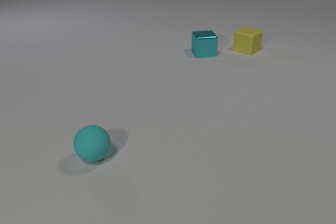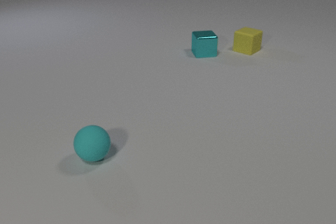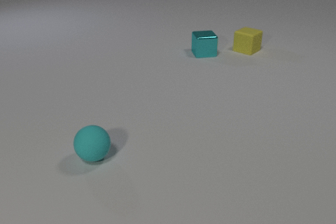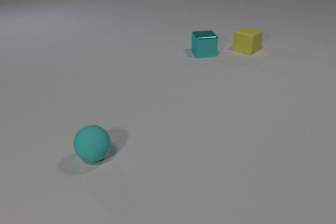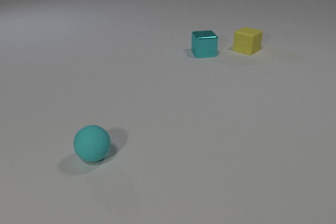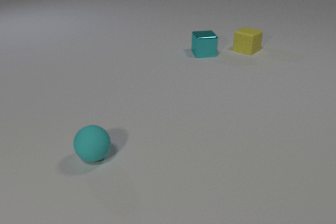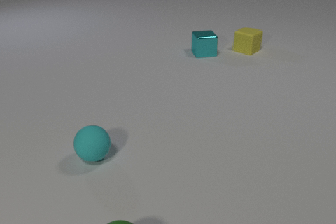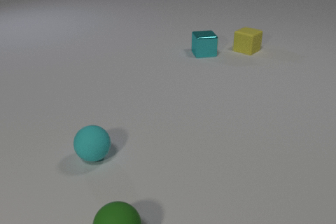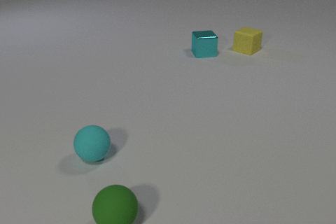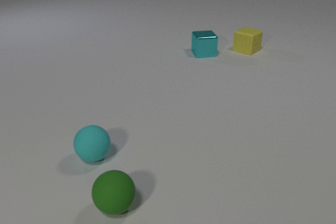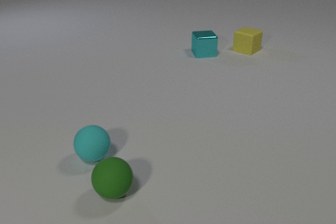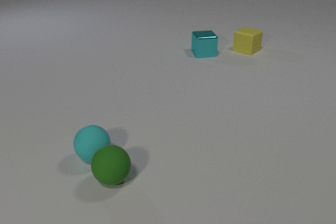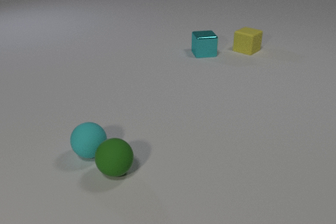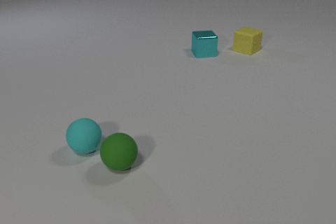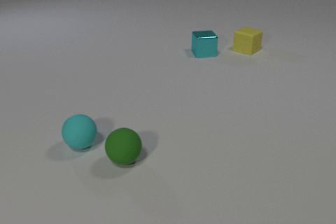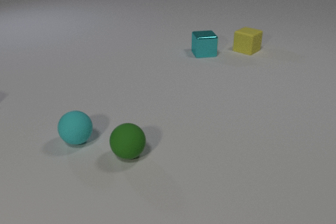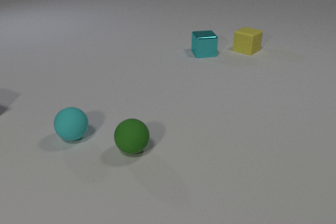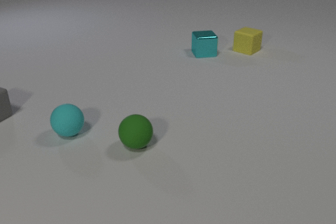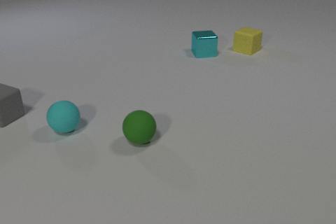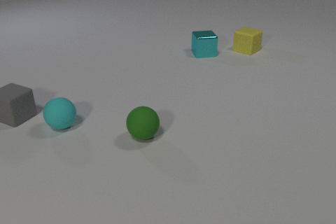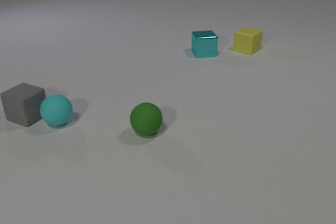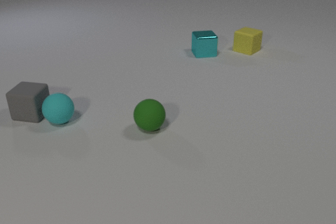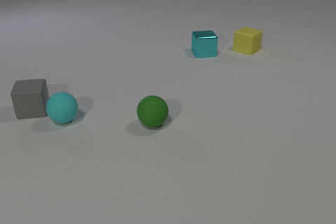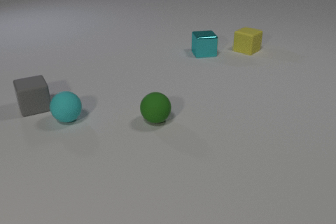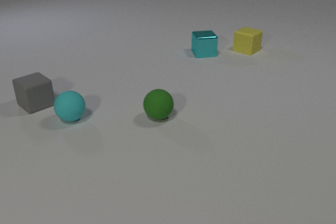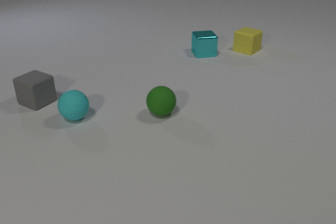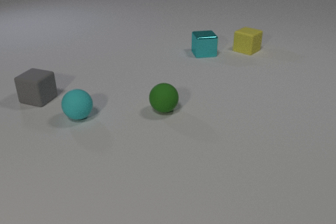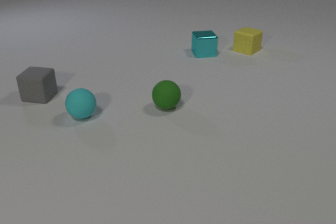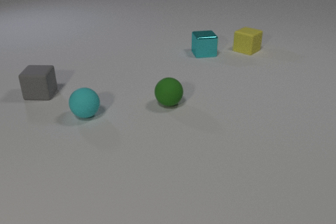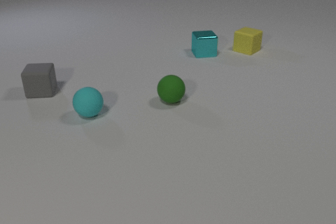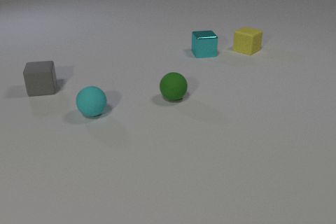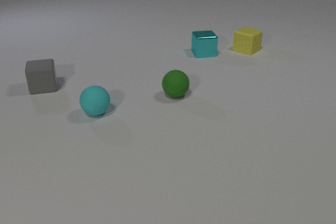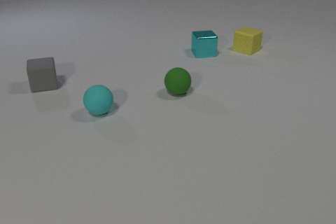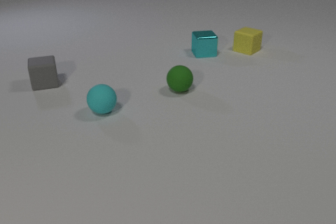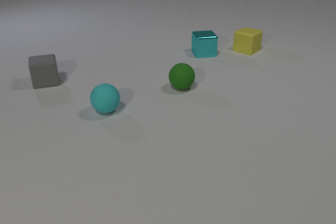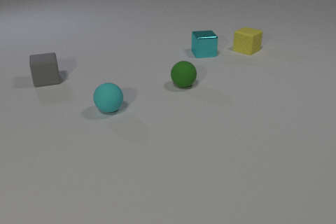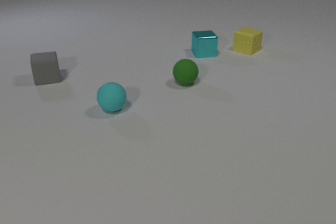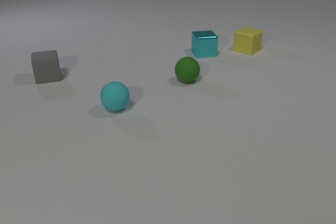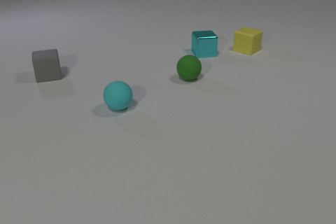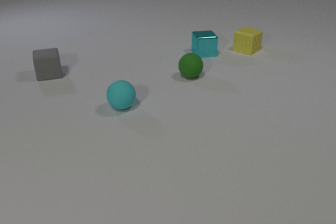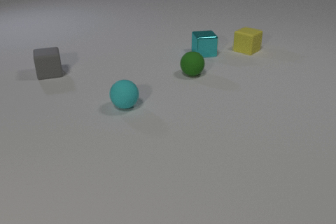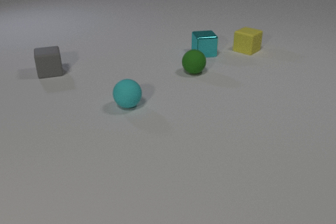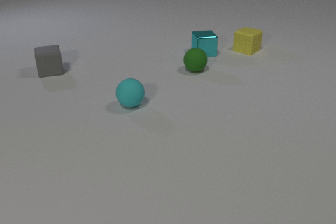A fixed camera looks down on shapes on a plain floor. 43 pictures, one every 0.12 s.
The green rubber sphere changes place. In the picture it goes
away from the camera.
The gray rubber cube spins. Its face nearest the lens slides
to the right.
0.00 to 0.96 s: The green rubber sphere comes in at the bottom edge, rolls away from the camera.
0.96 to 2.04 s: The green rubber sphere rolls away from the camera. The cyan rubber sphere rolls away from the camera and to the left. The gray rubber cube comes in at the left edge, slides to the right. The green rubber sphere and the cyan rubber sphere collide.
2.04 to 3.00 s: The green rubber sphere rolls away from the camera and to the right. The cyan rubber sphere rolls away from the camera. The gray rubber cube slides to the right, spins counterclockwise seen from above by about 90 degrees, its near face sliding to the right. The cyan rubber sphere and the gray rubber cube collide.
3.00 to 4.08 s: The green rubber sphere rolls away from the camera. The cyan rubber sphere rolls to the right. The gray rubber cube slides away from the camera, spins so that its near face slides to the right, counterclockwise seen from above.
4.08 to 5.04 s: The green rubber sphere rolls away from the camera. The cyan rubber sphere rolls to the right. The gray rubber cube slides away from the camera.
What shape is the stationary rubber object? cube.
What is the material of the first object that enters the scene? rubber.
What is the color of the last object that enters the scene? gray.
